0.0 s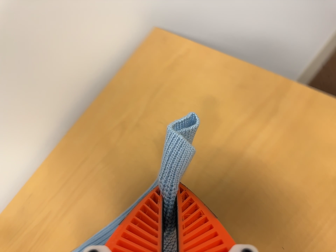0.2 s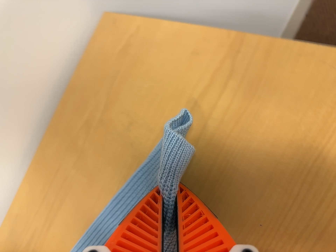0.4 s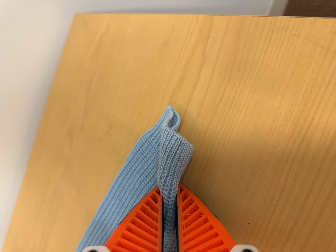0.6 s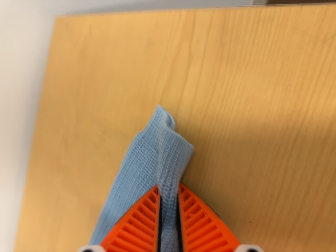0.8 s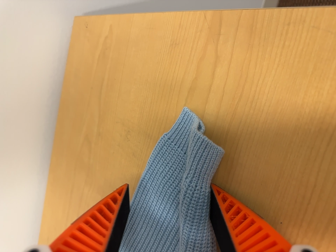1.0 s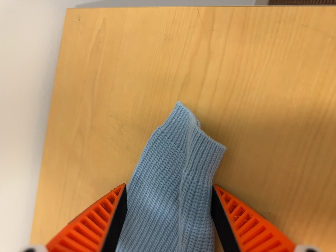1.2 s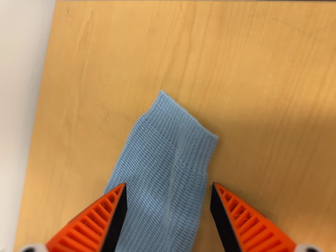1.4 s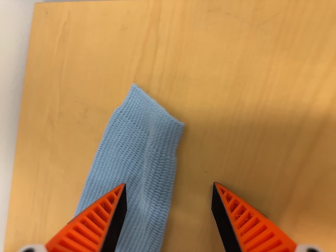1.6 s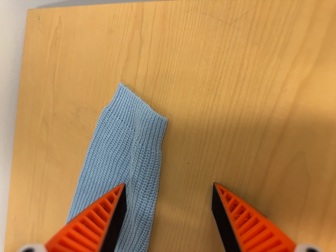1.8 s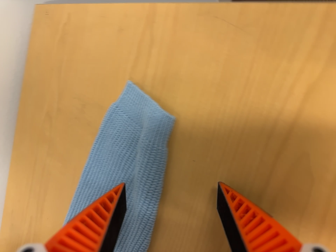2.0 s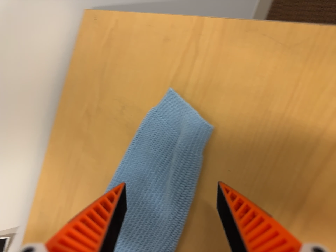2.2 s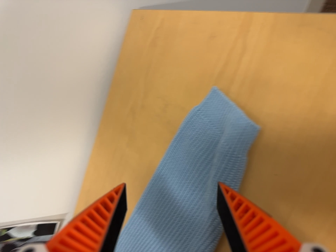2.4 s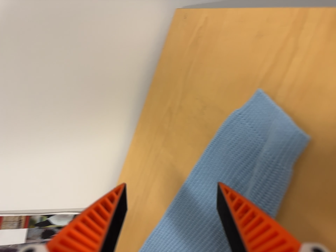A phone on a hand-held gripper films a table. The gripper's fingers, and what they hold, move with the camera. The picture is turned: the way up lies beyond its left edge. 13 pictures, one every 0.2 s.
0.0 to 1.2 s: The camera travels to its right, about 9 cm, so close, fixed things drift to the left. Its aim tips toward the bottom of its view by about 10 degrees, and the scene shifts upward. It rolls about its line of sight by about 25 degrees, and the scene rotates counterclockwise.
1.2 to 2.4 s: The camera swings to its left by about 20 degrees, and the scene slides to the right. It rolls about its line of sight by about 10 degrees, and the scene rotates clockwise.
The film runs backward here.
